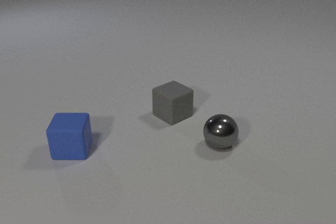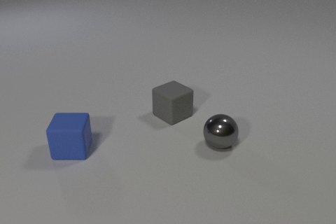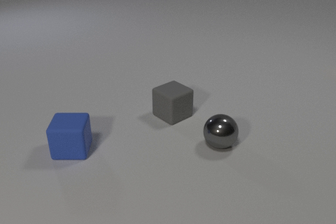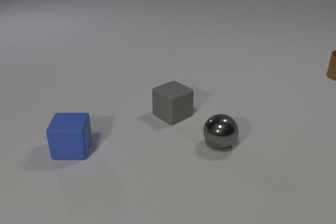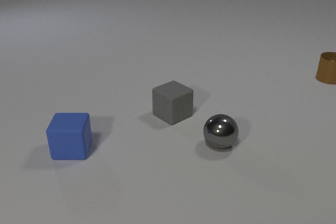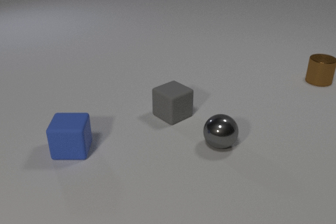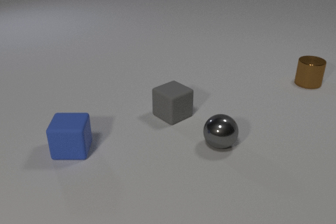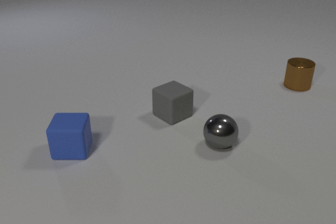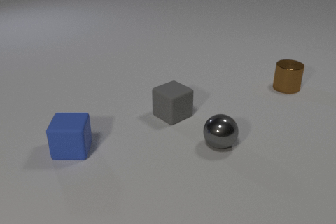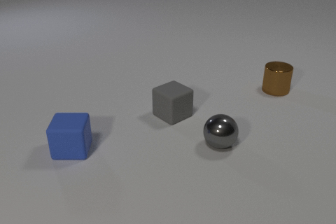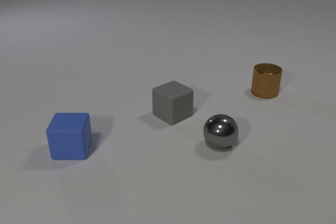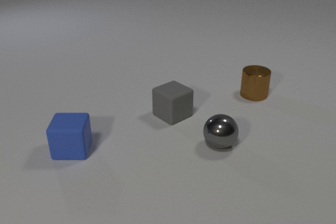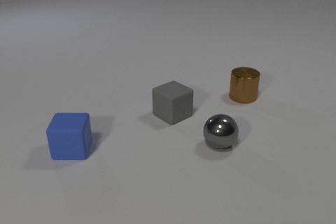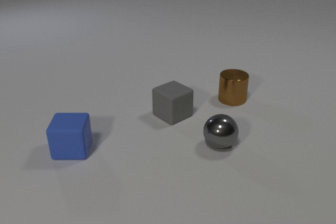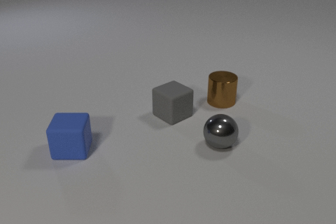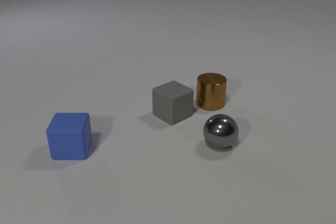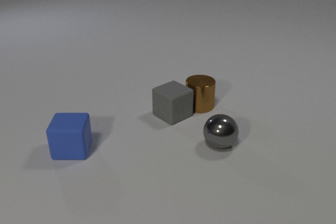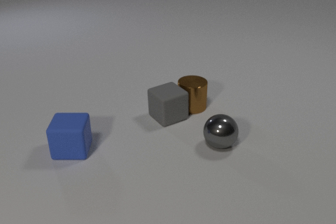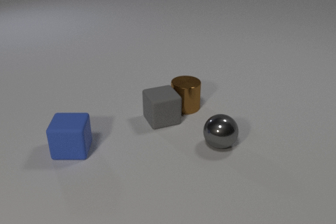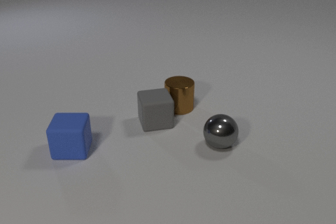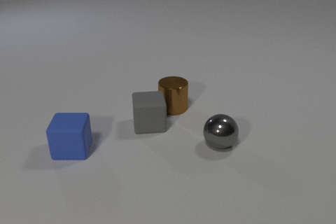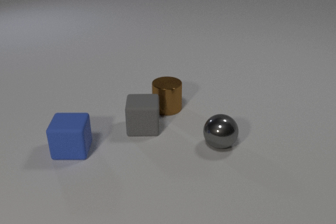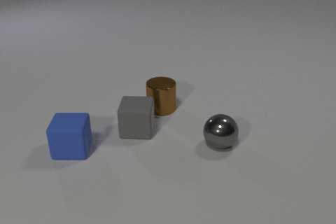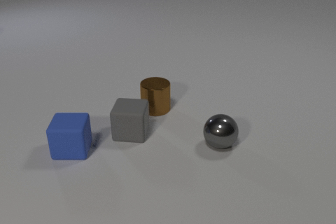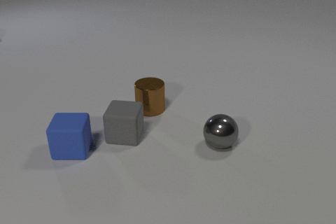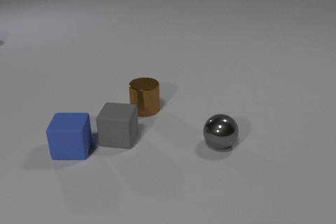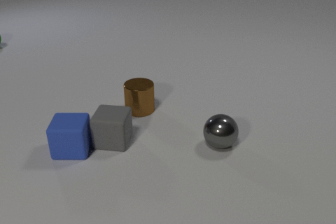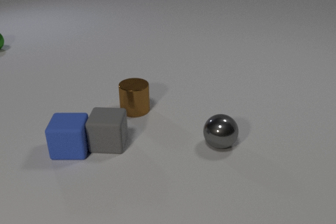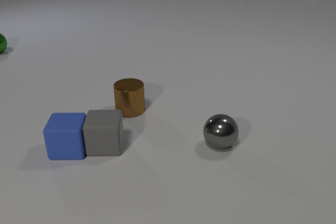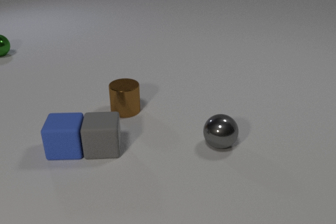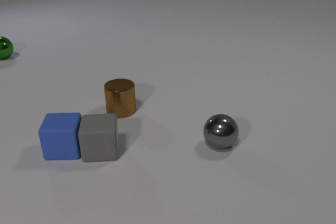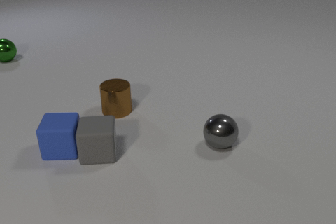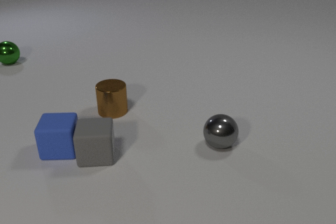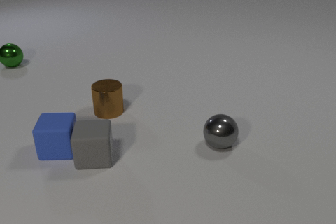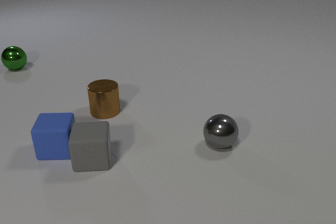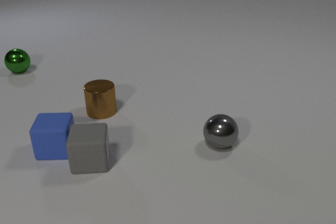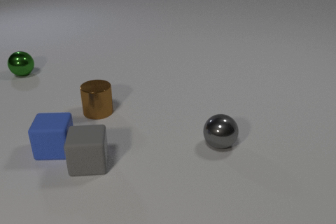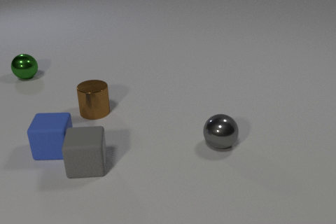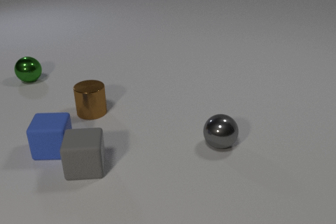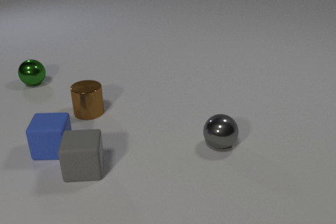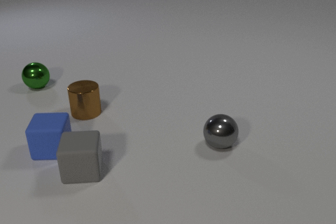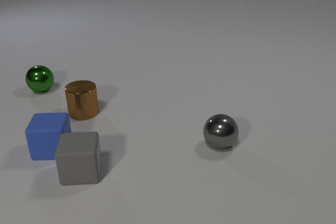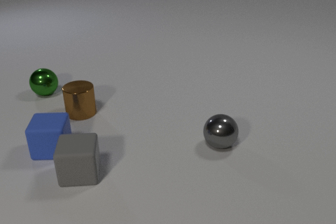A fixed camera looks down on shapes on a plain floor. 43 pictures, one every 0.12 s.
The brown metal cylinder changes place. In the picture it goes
to the left.
0.00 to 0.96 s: The brown metal cylinder comes in at the right edge, slides to the left and toward the camera.
0.96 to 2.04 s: The brown metal cylinder slides to the left and toward the camera. The brown metal cylinder and the gray rubber cube collide.
2.04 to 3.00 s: The brown metal cylinder slides to the left. The gray rubber cube slides to the left and toward the camera, spins so that its near face slides to the left, clockwise seen from above.
3.00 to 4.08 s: The brown metal cylinder slides to the left. The gray rubber cube slides toward the camera and to the left. The green metal sphere comes in at the left edge, rolls toward the camera. The blue rubber cube slides to the left. The gray rubber cube and the blue rubber cube collide.
4.08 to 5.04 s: The brown metal cylinder slides to the left. The gray rubber cube slides toward the camera and to the left. The green metal sphere rolls toward the camera.
What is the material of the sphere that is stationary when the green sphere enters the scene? metal.
Are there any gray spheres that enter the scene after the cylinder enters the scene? no.
How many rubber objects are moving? 2.
